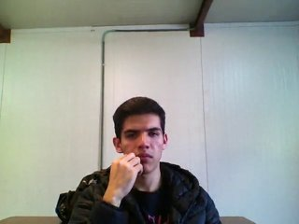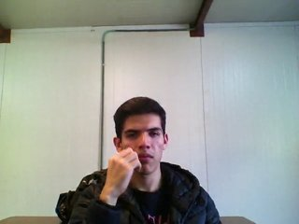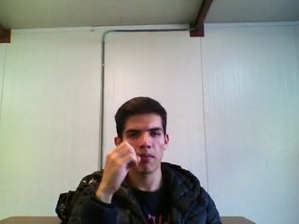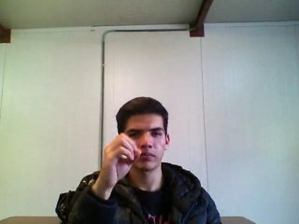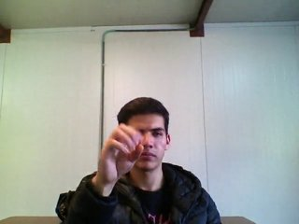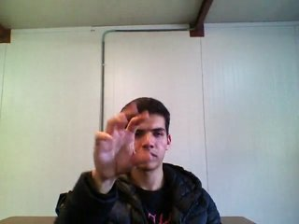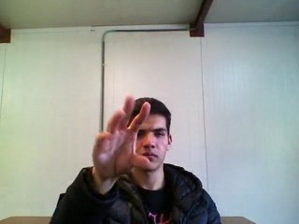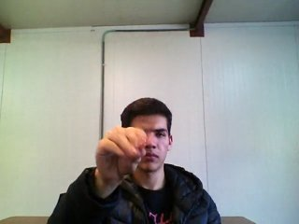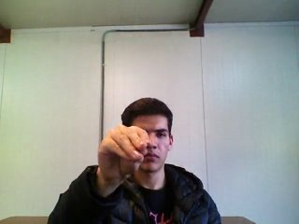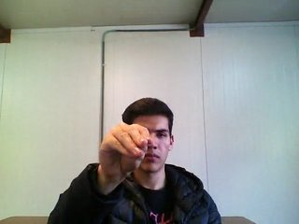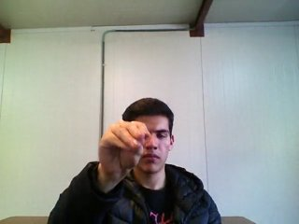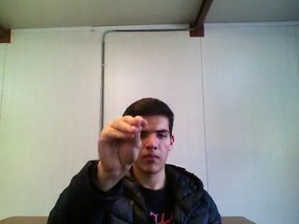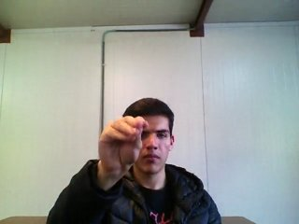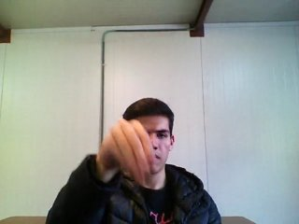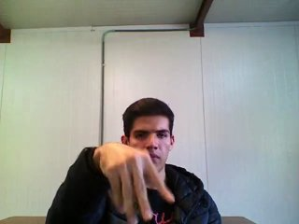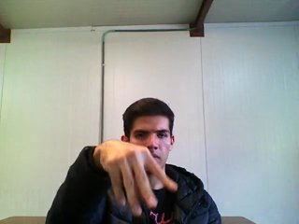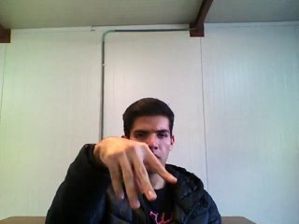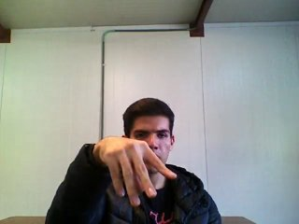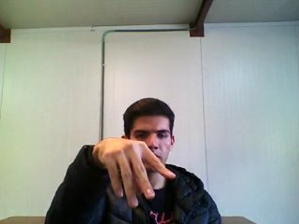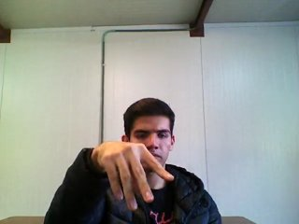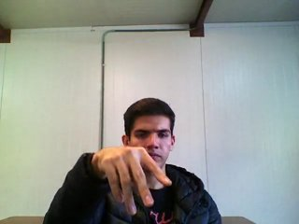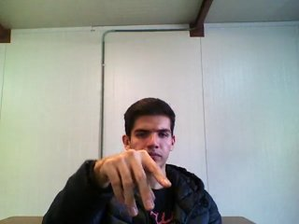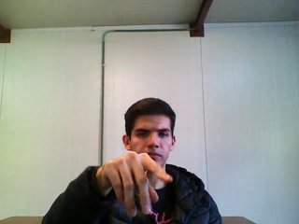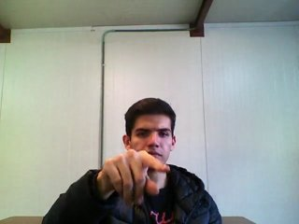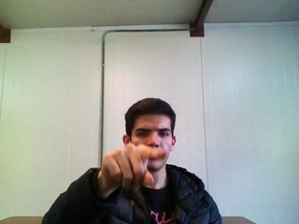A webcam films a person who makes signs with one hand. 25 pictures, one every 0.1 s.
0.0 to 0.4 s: Non-gesture.
0.5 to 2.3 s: On the screen the hand sweeps downward. The name of the sign: Throw down.
